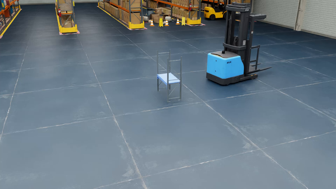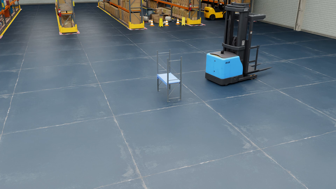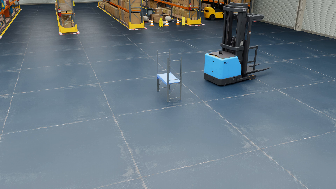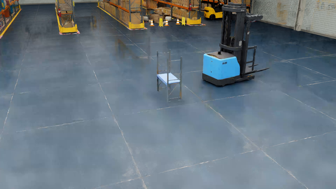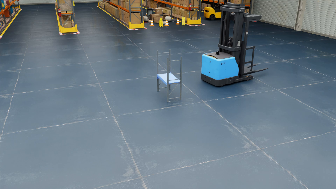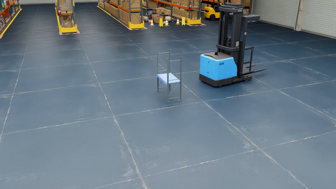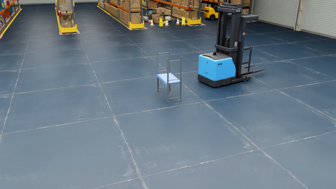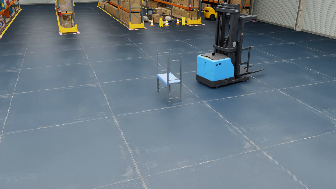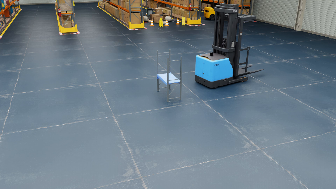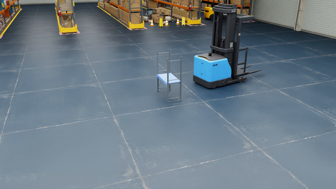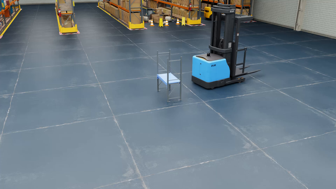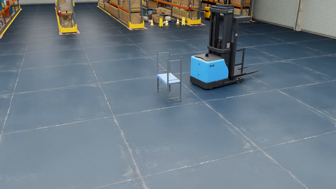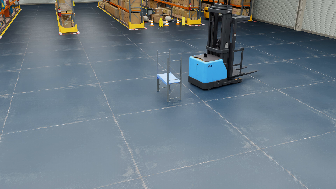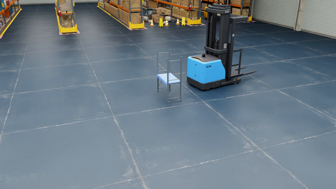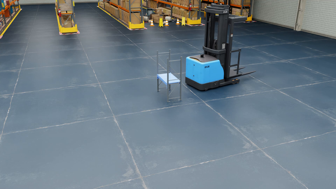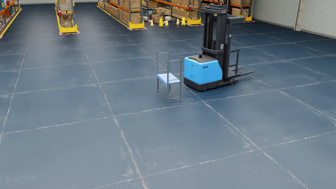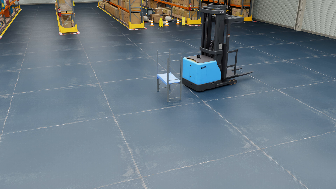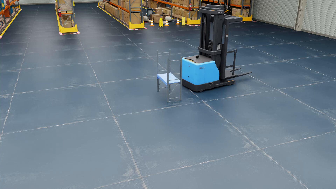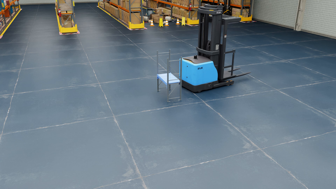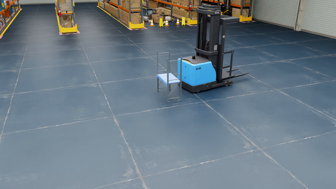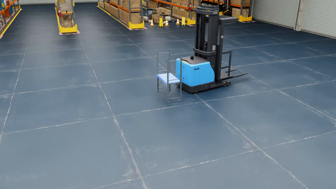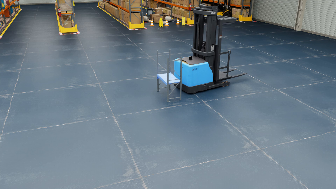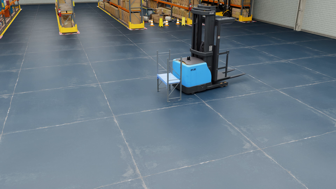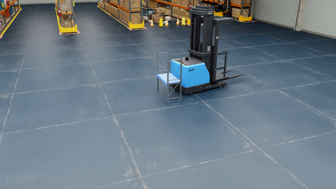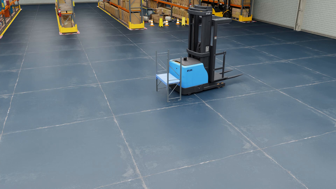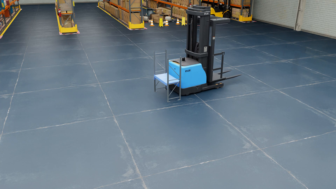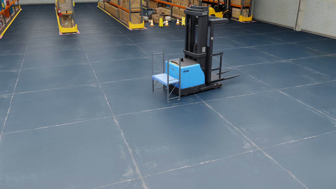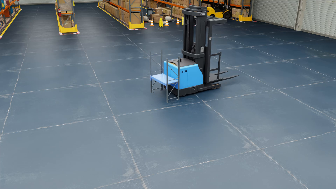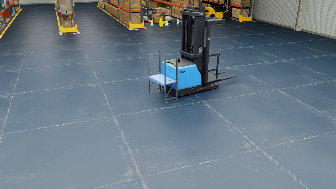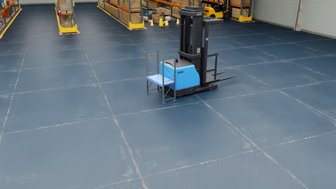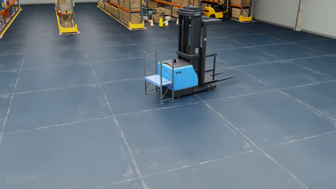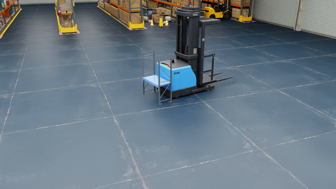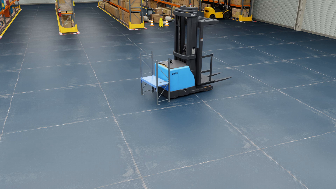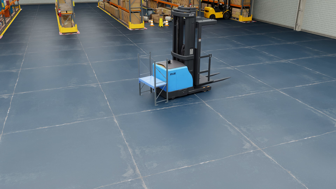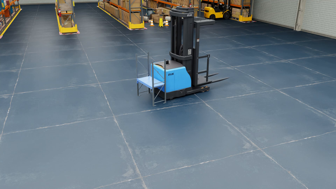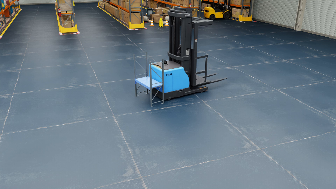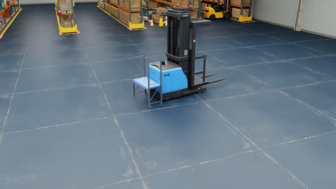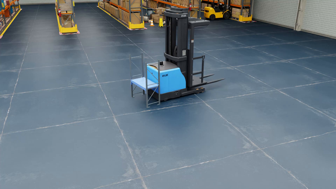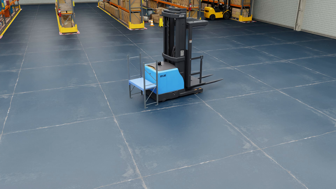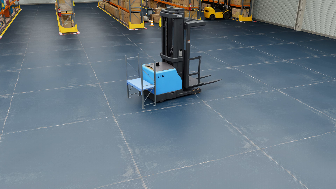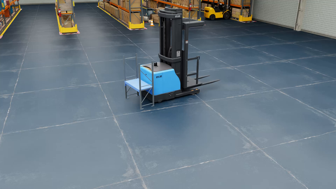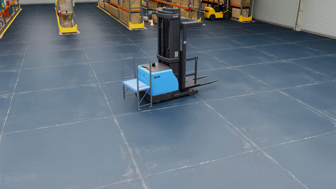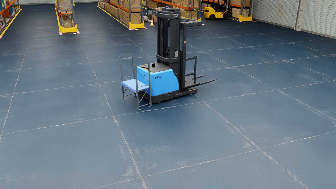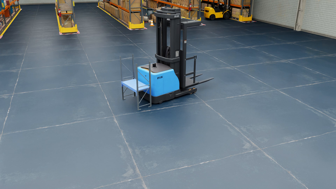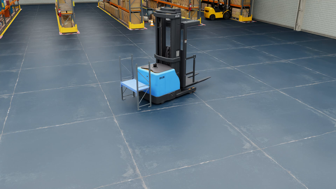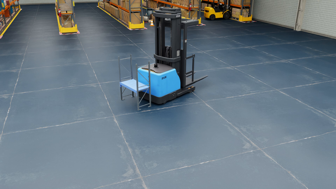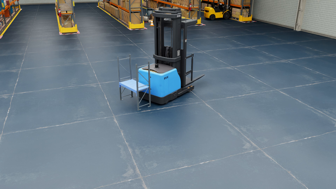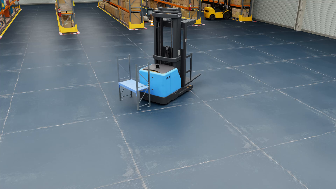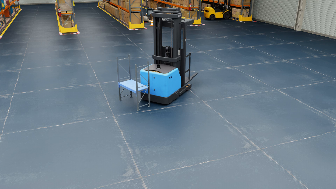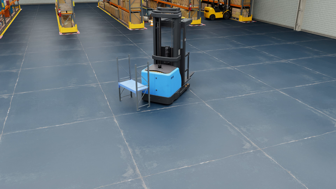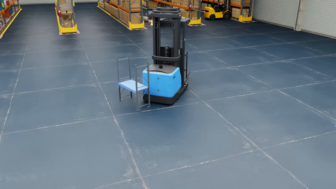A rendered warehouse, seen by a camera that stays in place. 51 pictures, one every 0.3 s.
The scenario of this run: A forklift runs into an object in its way.
